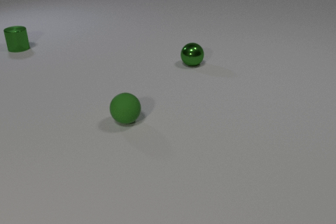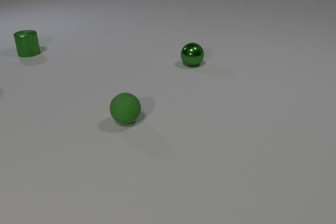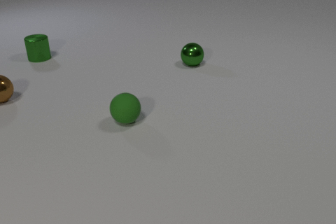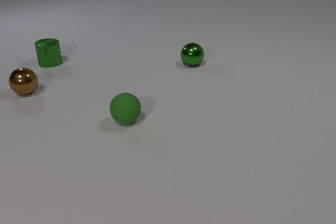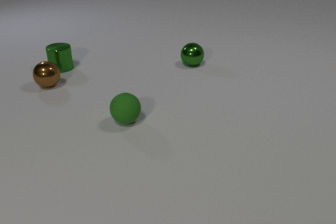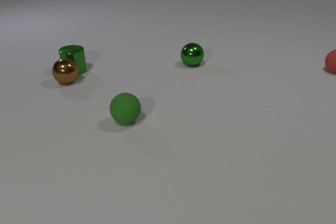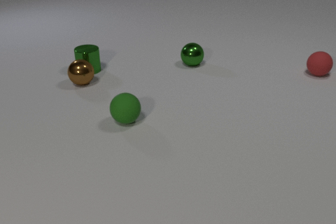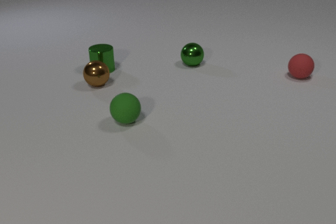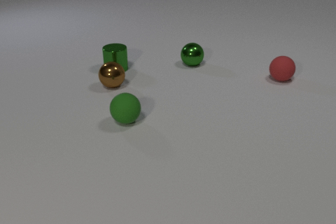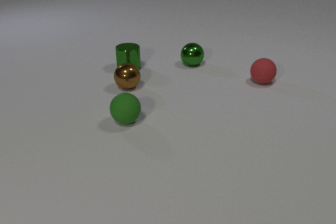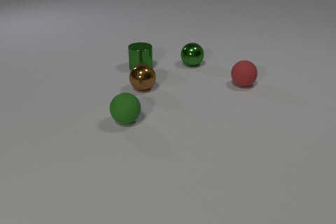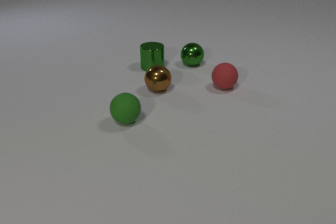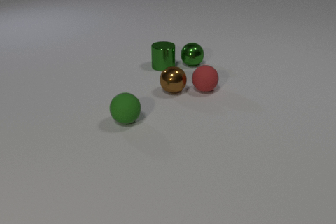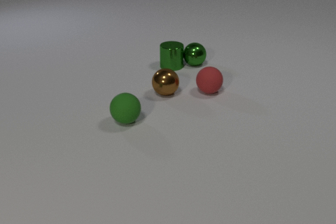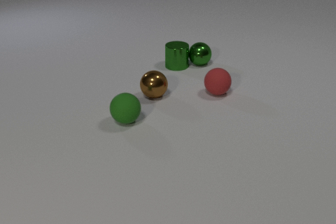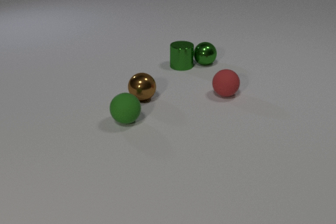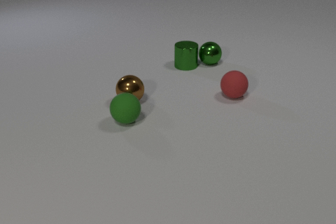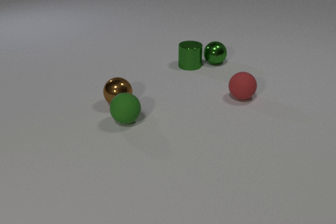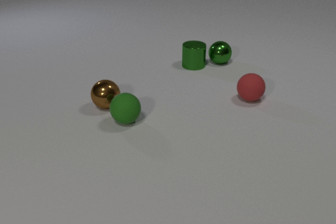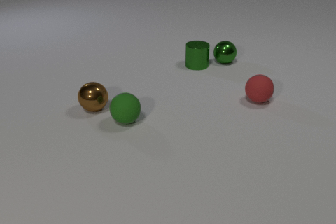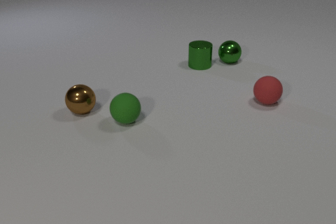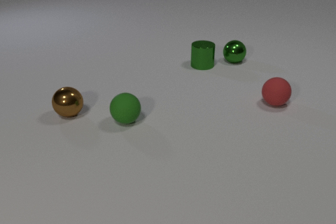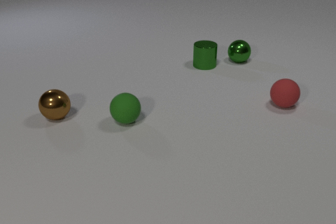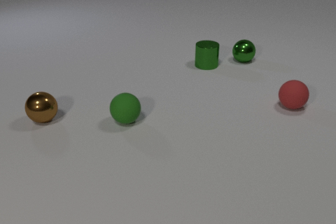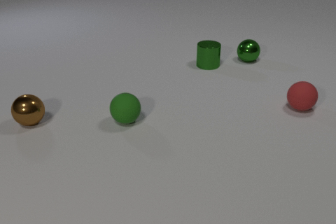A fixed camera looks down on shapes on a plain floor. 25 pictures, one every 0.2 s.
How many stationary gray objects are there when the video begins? 0.
How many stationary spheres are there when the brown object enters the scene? 2.
Are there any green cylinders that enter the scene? no.
0.0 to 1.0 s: The brown metal sphere comes in at the left edge, rolls to the right. The green metal cylinder slides toward the camera and to the right. The red rubber sphere comes in at the right edge, rolls to the left and toward the camera. The brown metal sphere and the green metal cylinder collide.
1.0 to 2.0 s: The brown metal sphere rolls to the right. The green metal cylinder slides to the right. The red rubber sphere rolls to the left and toward the camera.
2.0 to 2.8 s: The brown metal sphere rolls toward the camera and to the right. The green metal cylinder slides to the right. The red rubber sphere rolls to the left and toward the camera. The green metal sphere rolls to the right. The brown metal sphere and the red rubber sphere collide. The green metal cylinder and the green metal sphere collide.
2.8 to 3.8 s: The brown metal sphere rolls to the left. The green metal cylinder slides to the right. The red rubber sphere rolls to the right. The green metal sphere rolls to the right.
3.8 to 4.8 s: The brown metal sphere rolls to the left. The green metal cylinder slides to the right. The red rubber sphere rolls to the right. The green metal sphere rolls to the right.
